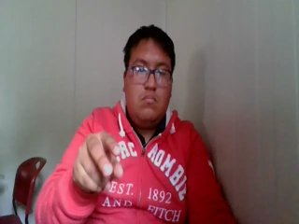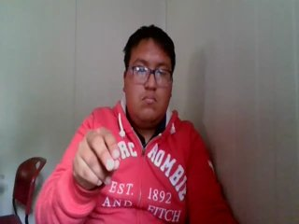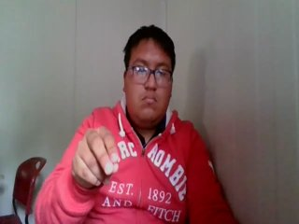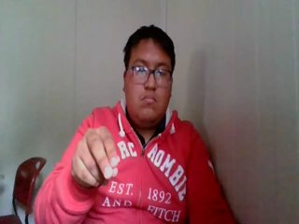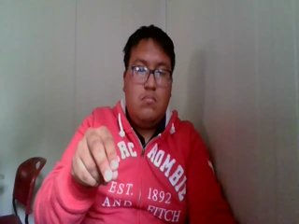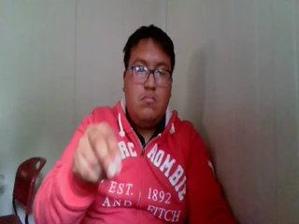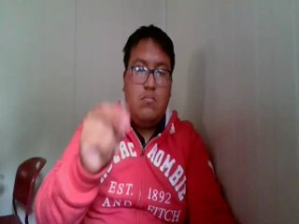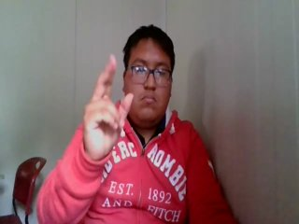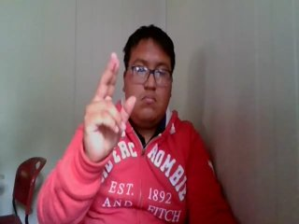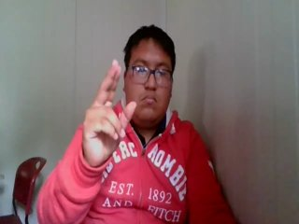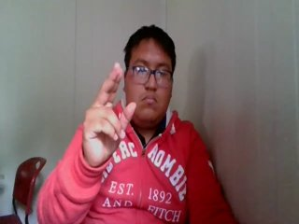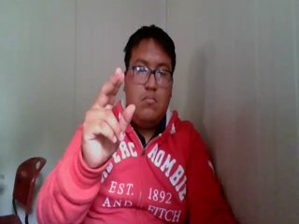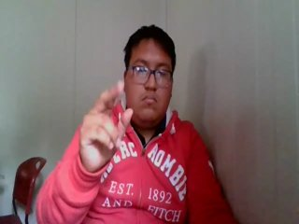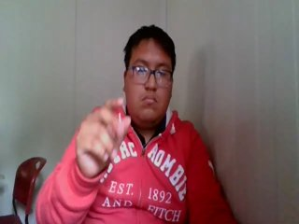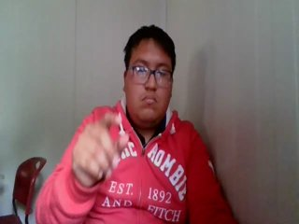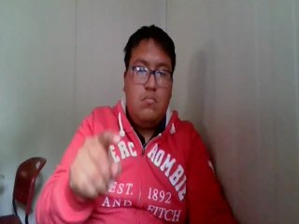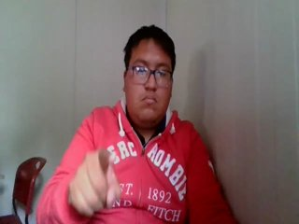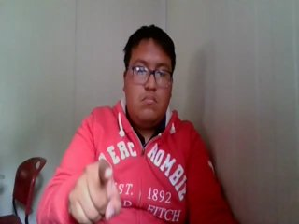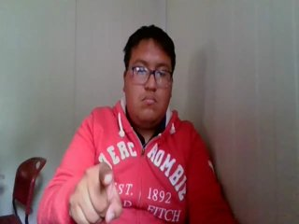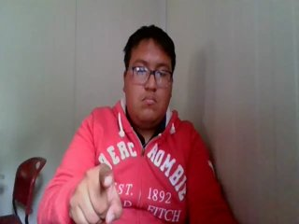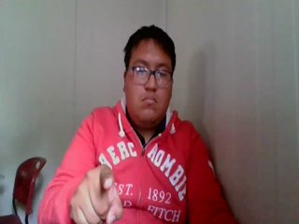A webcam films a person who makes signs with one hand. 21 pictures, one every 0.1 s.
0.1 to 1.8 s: On the screen the hand sweeps upward. The name of the sign: Throw up.
